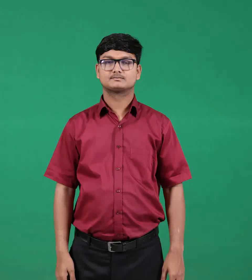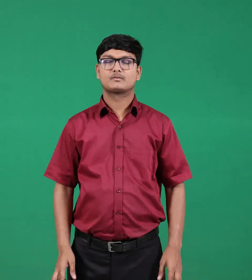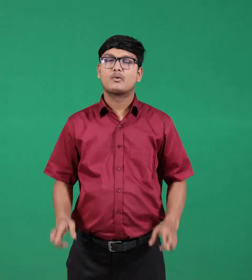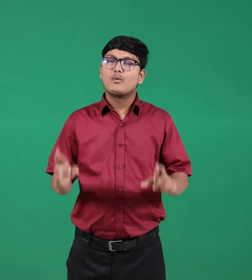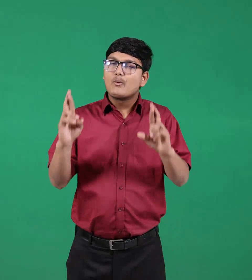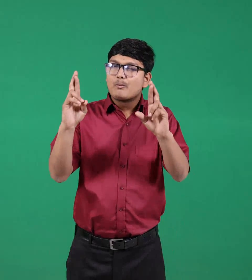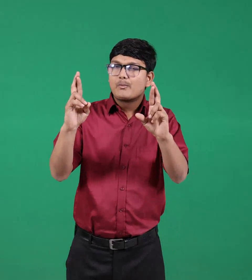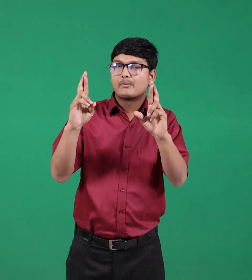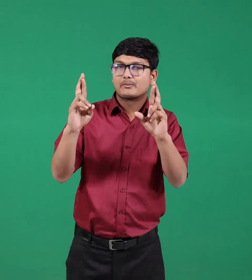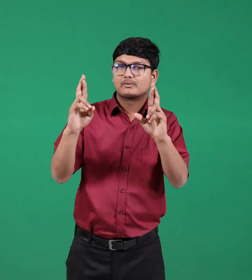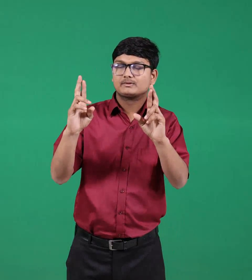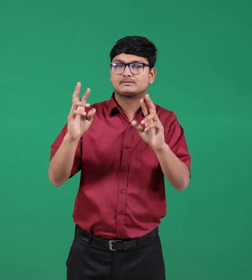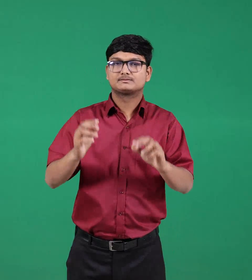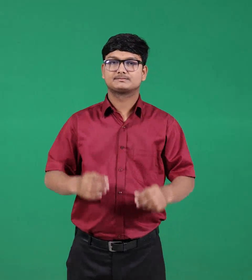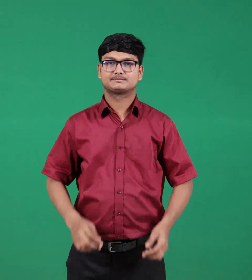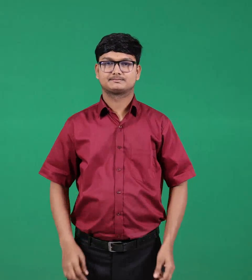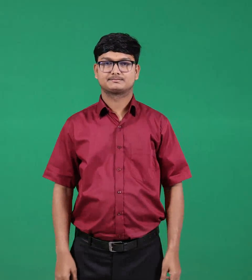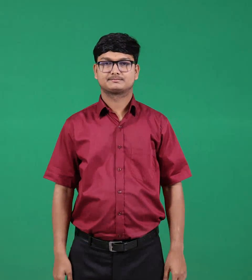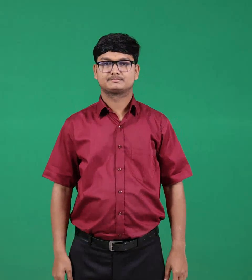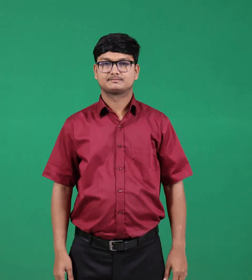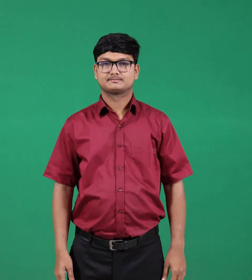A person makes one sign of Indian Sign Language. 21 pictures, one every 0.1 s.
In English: hope
